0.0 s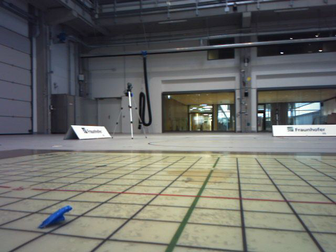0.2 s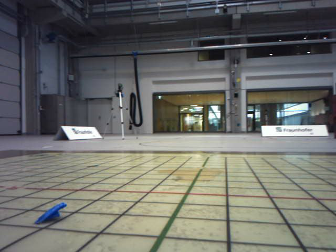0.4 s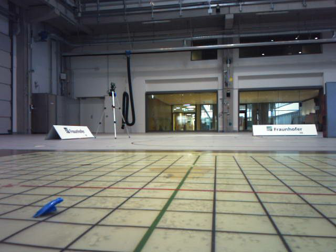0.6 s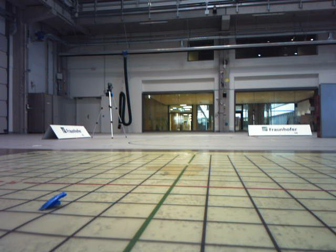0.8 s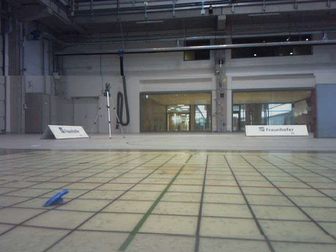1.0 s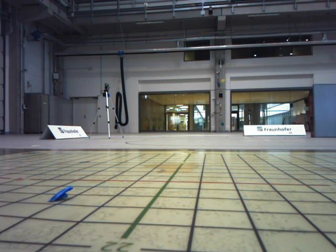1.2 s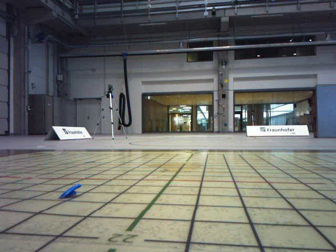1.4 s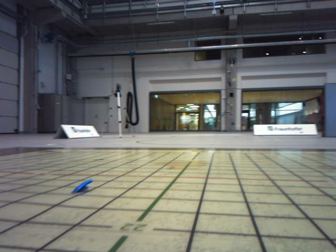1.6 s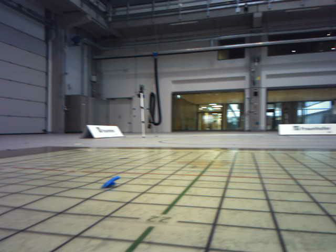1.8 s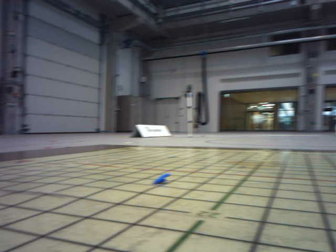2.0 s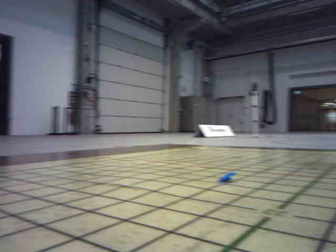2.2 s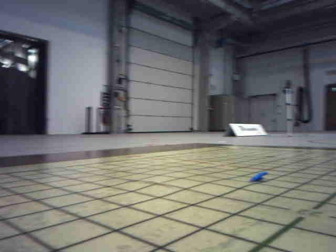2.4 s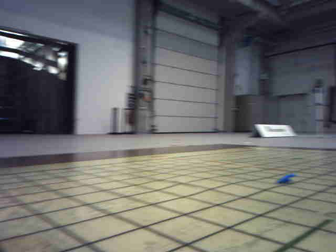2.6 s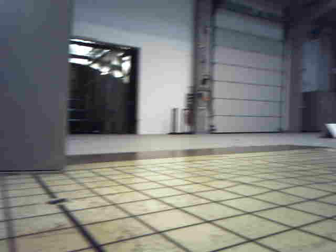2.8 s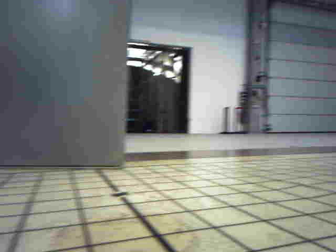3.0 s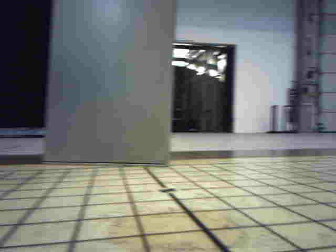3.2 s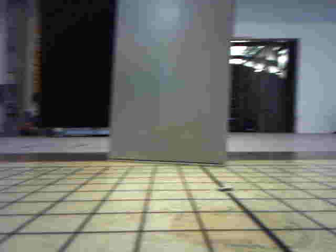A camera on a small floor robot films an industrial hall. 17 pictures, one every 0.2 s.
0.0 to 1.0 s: The camera travels backward, about 0.2 m, so what stands in front gets smaller.
1.0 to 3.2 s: The camera swings to its left by about 85 degrees, and the scene slides to the right. It travels backward, about 0.3 m.
The film runs backward here.
